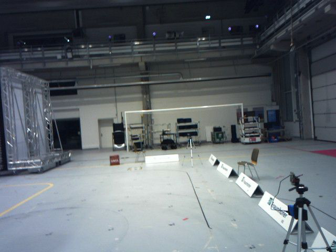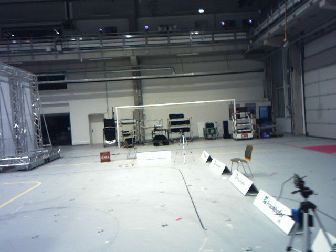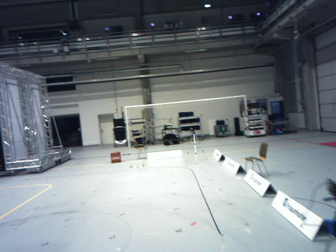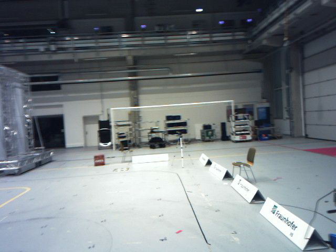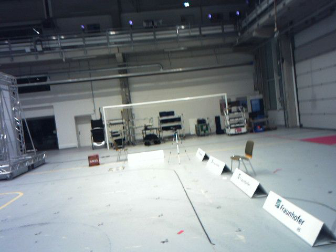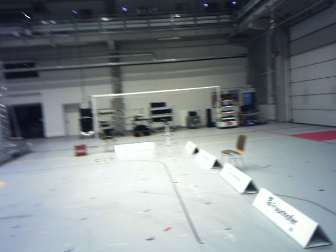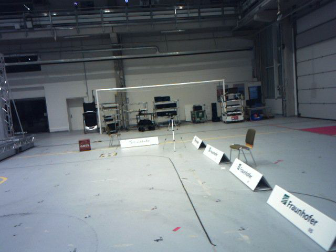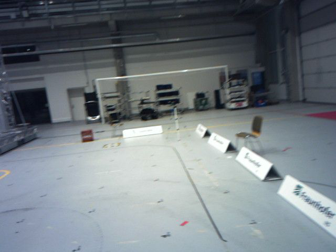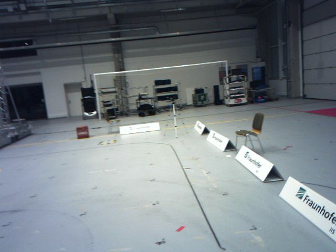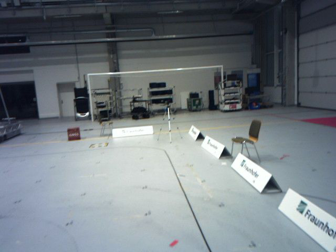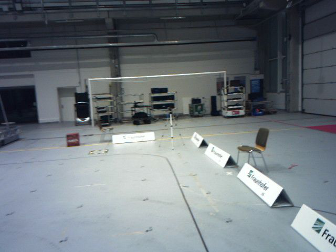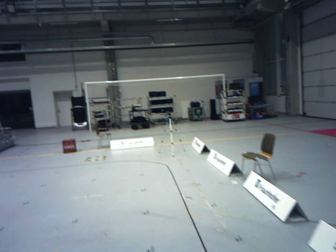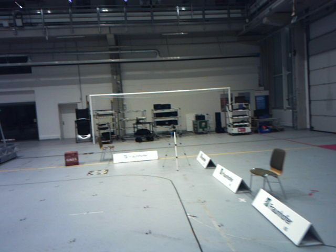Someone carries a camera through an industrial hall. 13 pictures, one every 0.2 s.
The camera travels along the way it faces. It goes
forward.
0.0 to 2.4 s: The camera travels forward, about 2.8 m, so what stands in front looms larger.
The film runs forward here.
